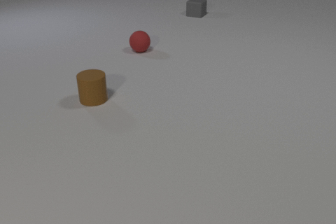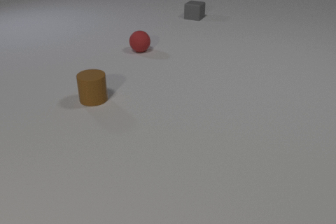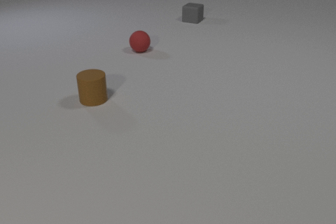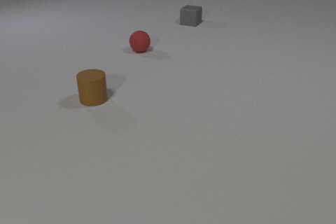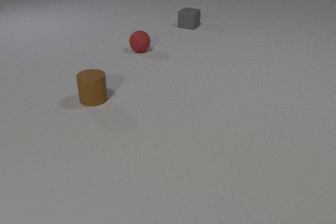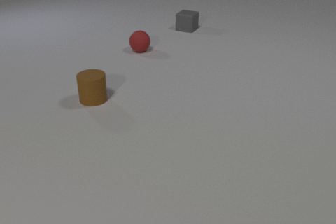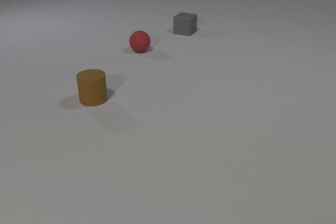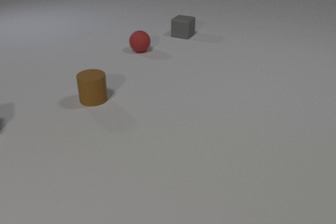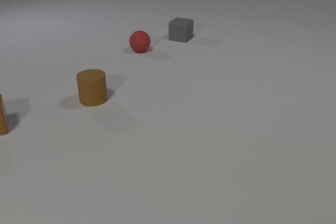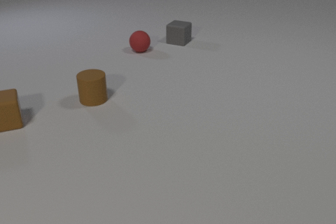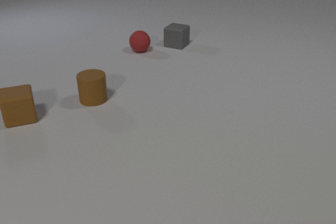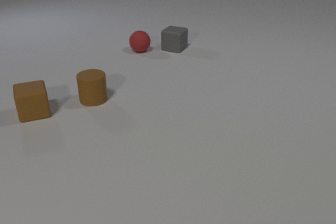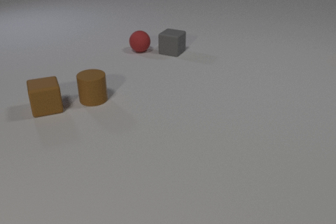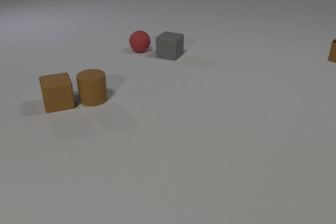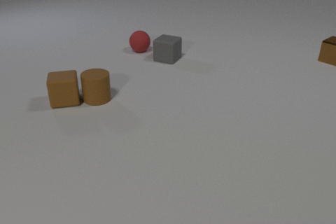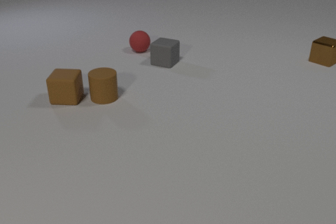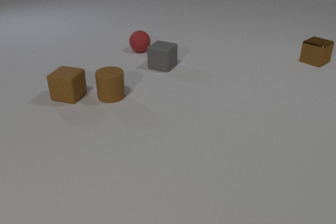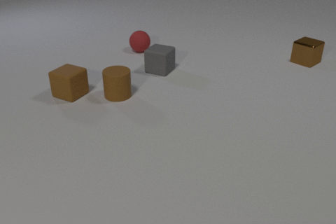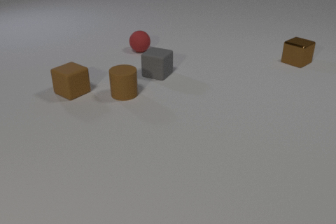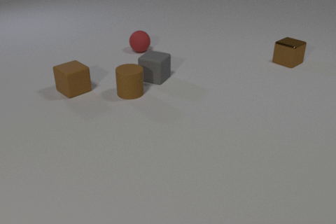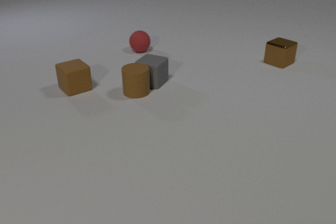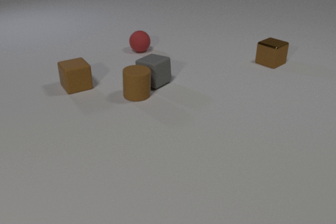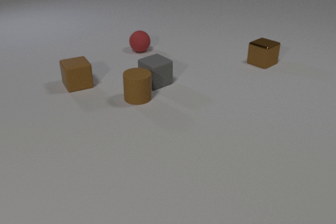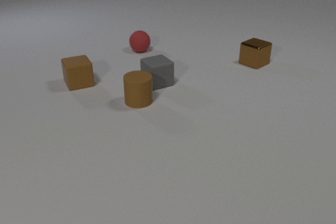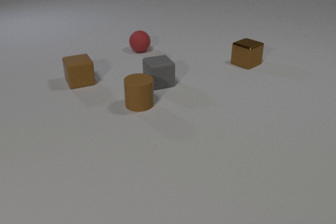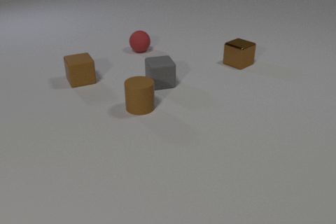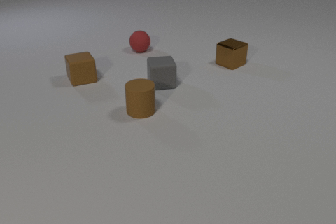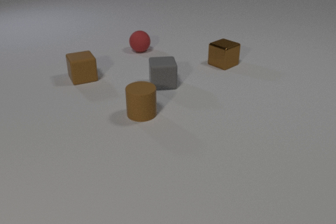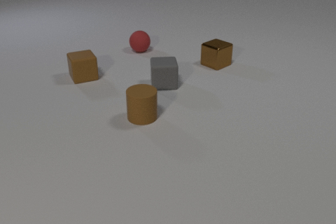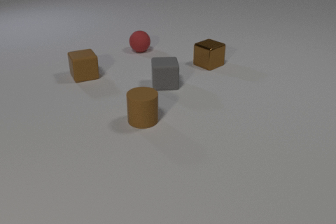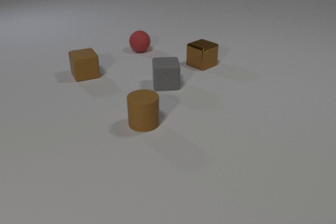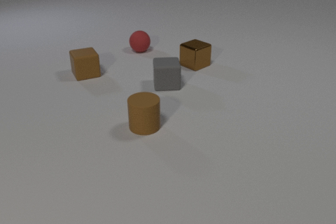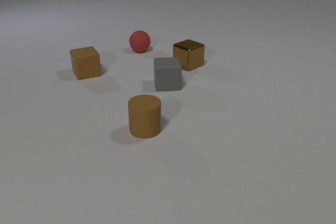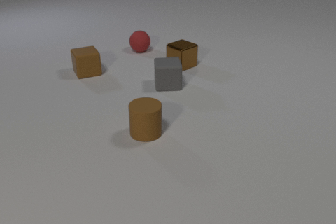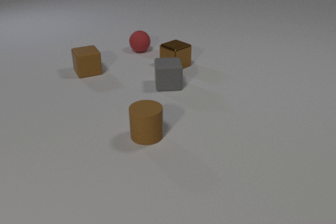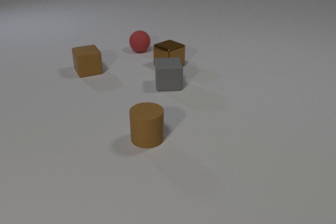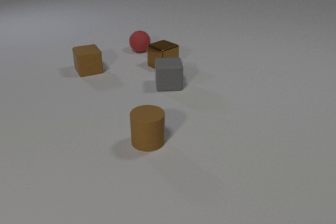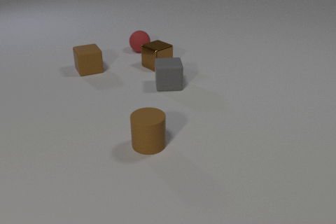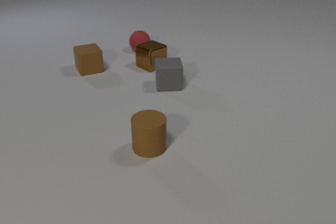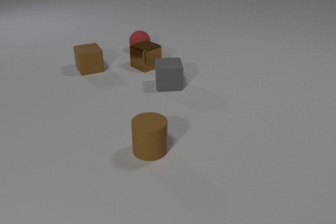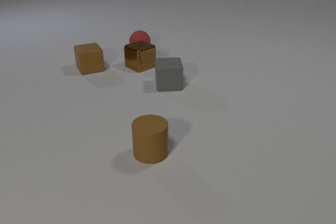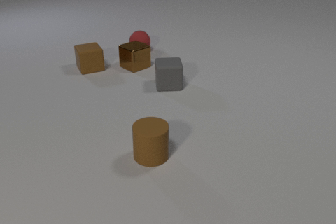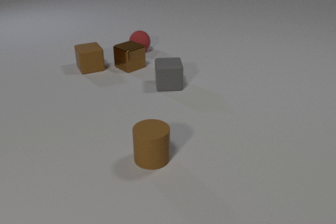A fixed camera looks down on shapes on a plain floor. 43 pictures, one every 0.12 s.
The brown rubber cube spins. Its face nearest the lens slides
to the left.
The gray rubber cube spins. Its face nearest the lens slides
to the left.
0.00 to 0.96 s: The brown rubber cube comes in at the left edge. The gray rubber cube slides toward the camera.
0.96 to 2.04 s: The brown rubber cube slides to the right and away from the camera, spins so that its near face slides to the left, clockwise seen from above. The brown rubber cylinder slides to the right. The gray rubber cube slides toward the camera. The brown metal cube comes in at the right edge, slides to the left and toward the camera. The brown rubber cube and the brown rubber cylinder collide.
2.04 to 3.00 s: The brown rubber cube slides away from the camera, spins so that its near face slides to the left, clockwise seen from above. The brown rubber cylinder slides toward the camera and to the right. The gray rubber cube slides toward the camera, spins clockwise seen from above by about 45 degrees, its near face sliding to the left. The brown metal cube slides to the left. The brown rubber cylinder and the gray rubber cube collide.
3.00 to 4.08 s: The brown rubber cube slides away from the camera. The brown rubber cylinder slides toward the camera. The gray rubber cube slides to the right. The brown metal cube slides to the left.
4.08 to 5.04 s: The brown rubber cube slides away from the camera. The brown rubber cylinder slides toward the camera. The brown metal cube slides to the left.
What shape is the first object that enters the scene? cube.
How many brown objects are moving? 3.
What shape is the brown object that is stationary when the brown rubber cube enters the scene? cylinder.
